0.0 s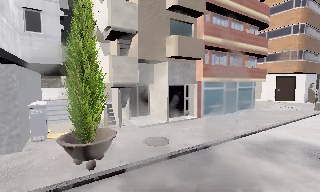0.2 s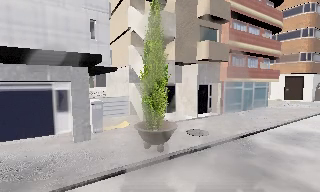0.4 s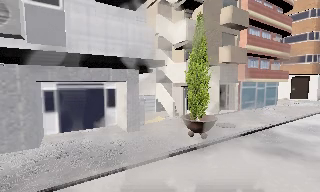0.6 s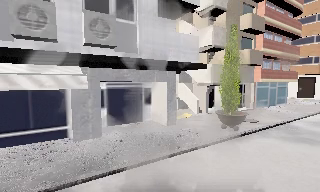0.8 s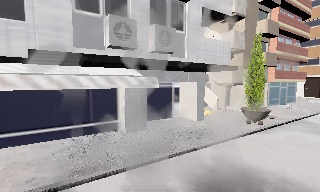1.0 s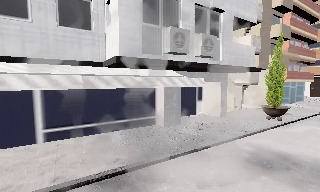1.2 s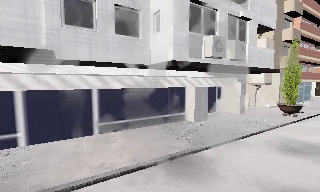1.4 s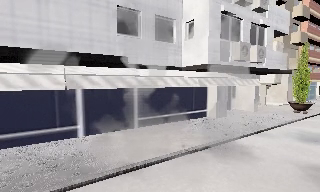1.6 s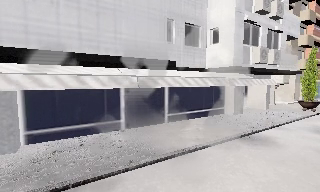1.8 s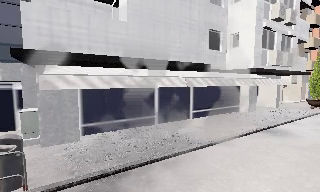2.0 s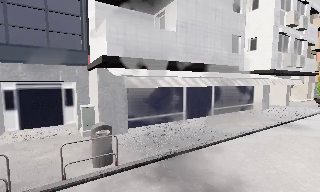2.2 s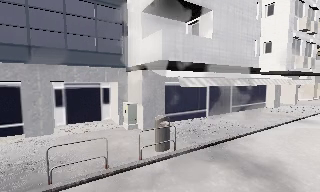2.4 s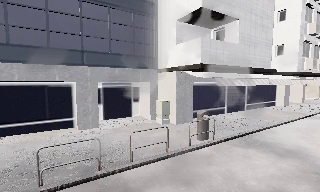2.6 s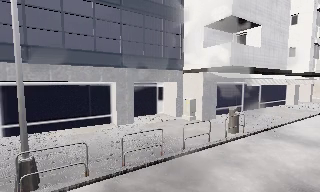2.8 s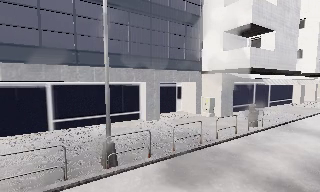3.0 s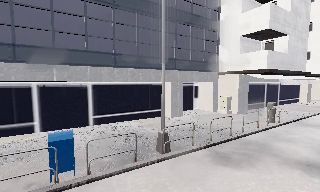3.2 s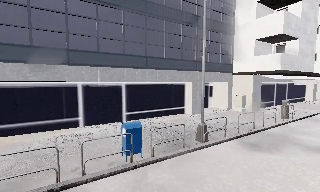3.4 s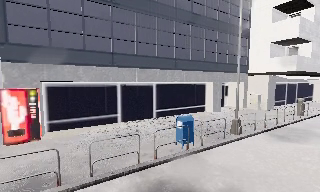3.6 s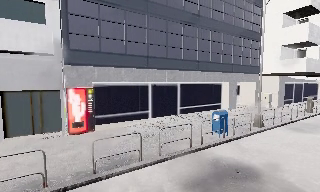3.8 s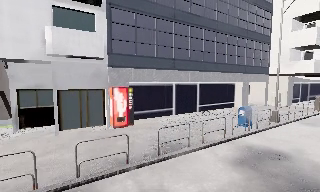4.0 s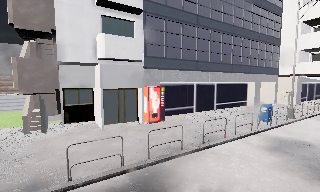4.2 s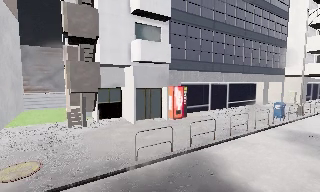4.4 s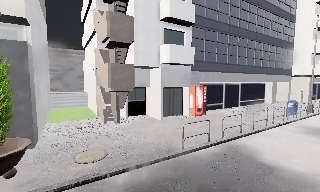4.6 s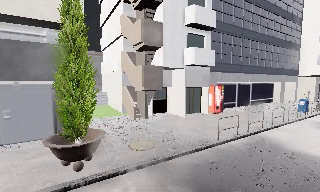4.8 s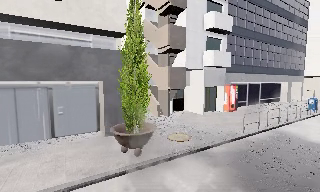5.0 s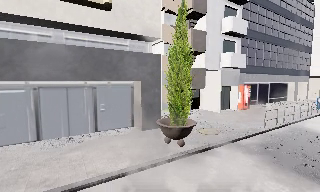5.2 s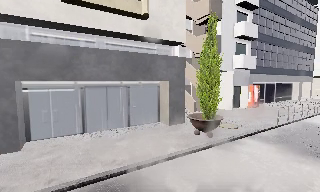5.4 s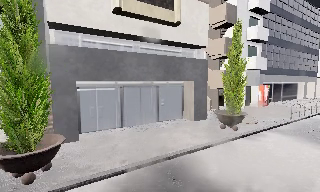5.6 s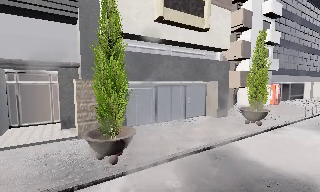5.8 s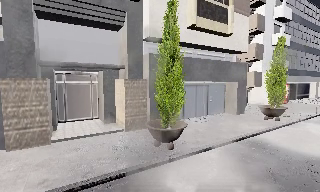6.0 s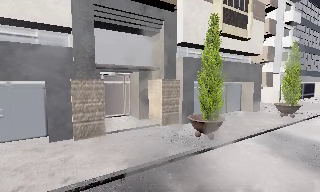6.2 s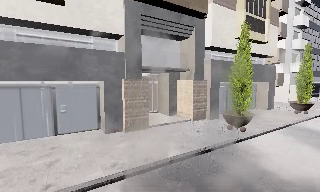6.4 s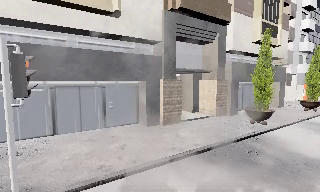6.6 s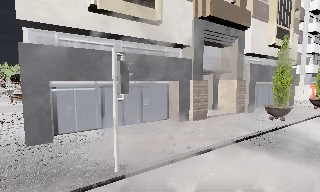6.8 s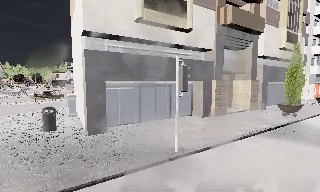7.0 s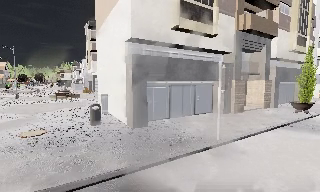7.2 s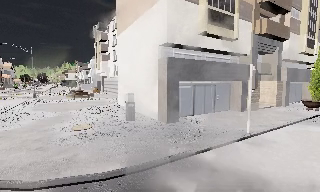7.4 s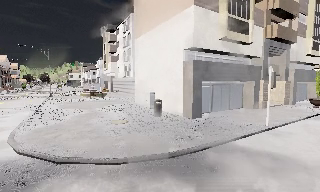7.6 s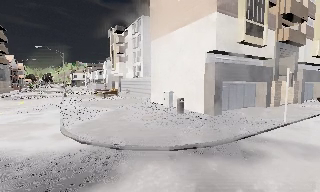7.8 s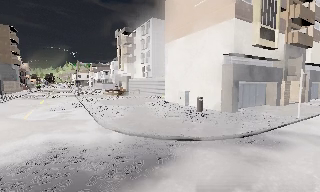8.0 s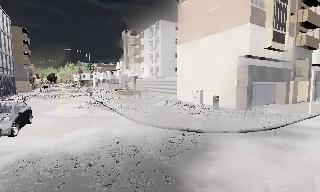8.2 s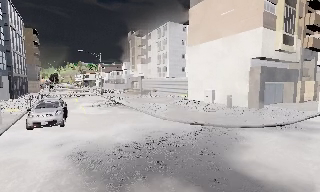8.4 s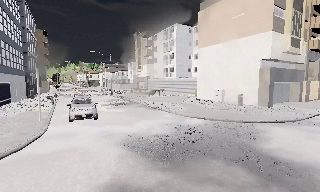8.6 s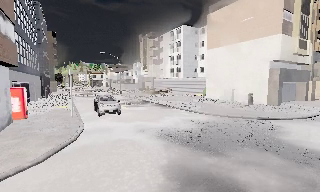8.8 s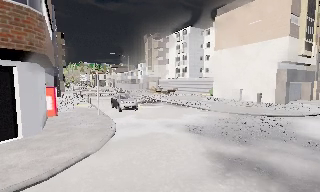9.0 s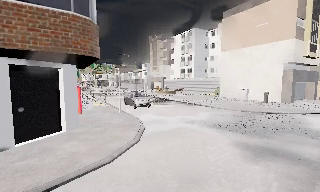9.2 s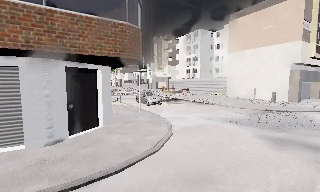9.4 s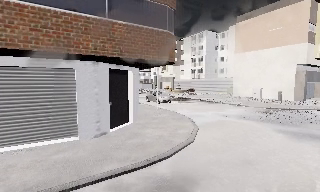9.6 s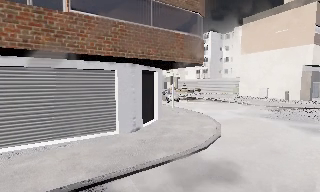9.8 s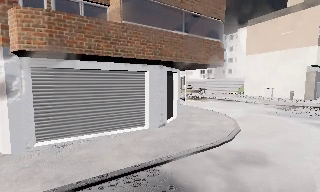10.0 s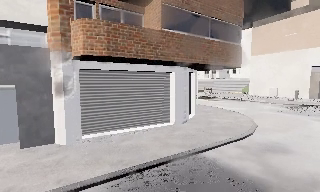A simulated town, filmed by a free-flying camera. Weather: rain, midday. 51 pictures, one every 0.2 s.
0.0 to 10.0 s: The camera travels to its left and backward, about 95 m, so close, fixed things drift to the right.
The film runs backward here.
